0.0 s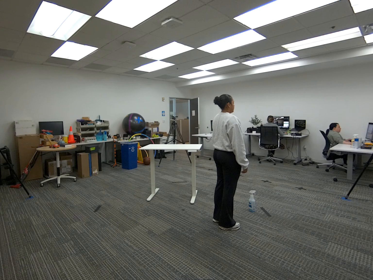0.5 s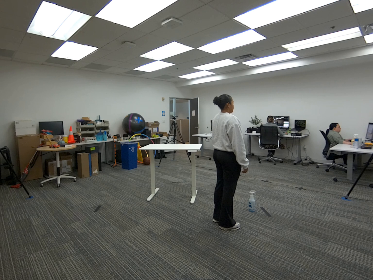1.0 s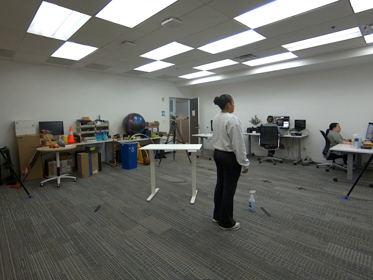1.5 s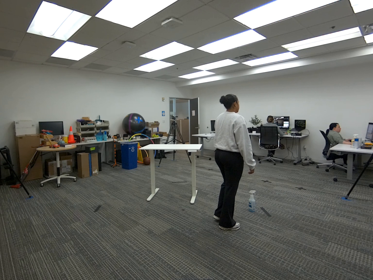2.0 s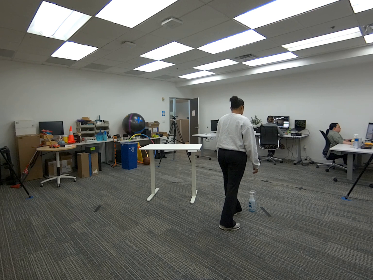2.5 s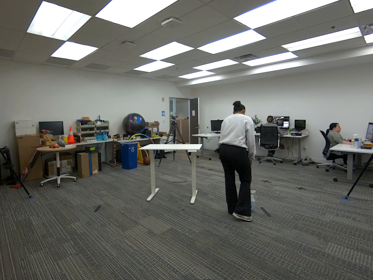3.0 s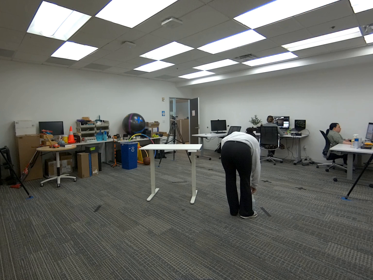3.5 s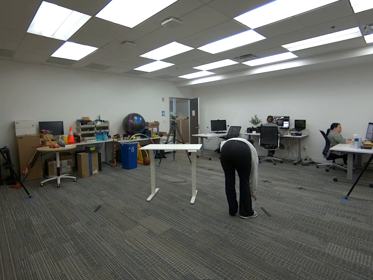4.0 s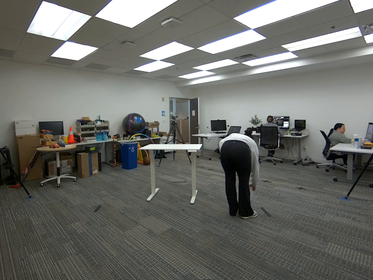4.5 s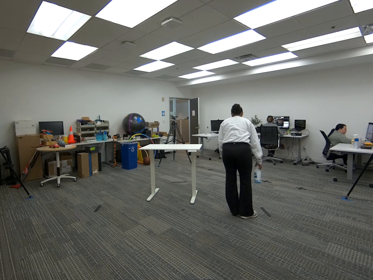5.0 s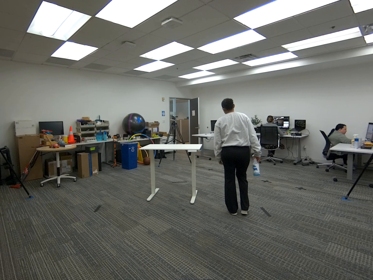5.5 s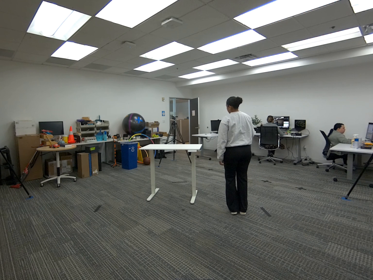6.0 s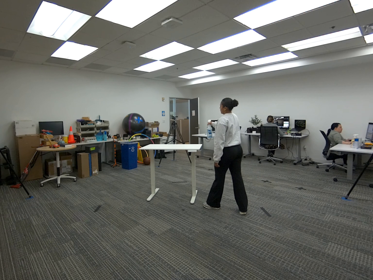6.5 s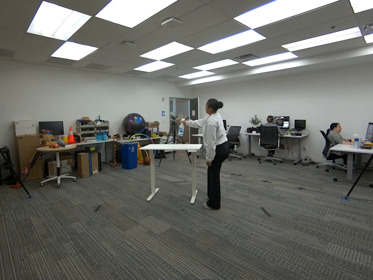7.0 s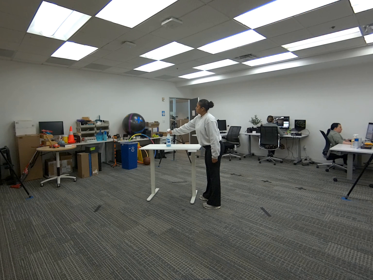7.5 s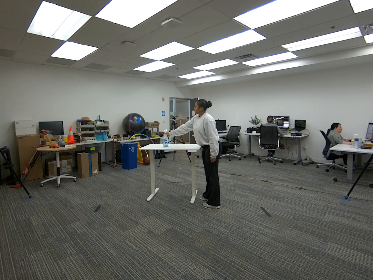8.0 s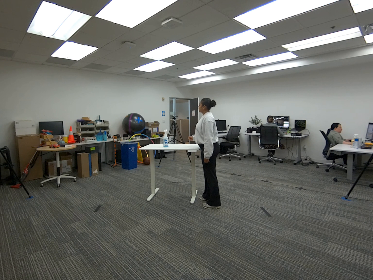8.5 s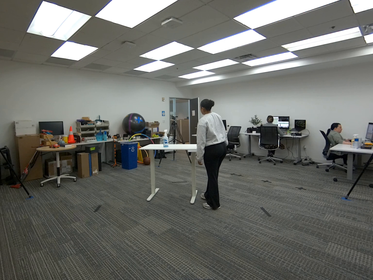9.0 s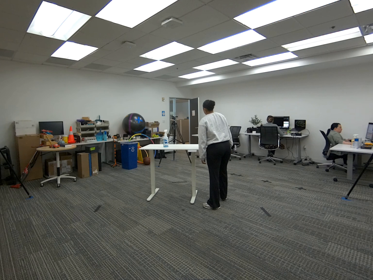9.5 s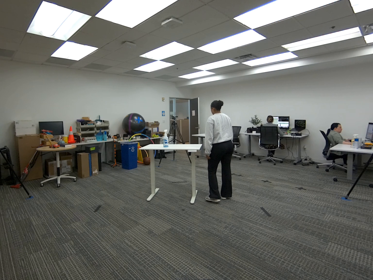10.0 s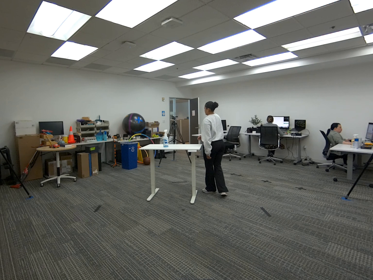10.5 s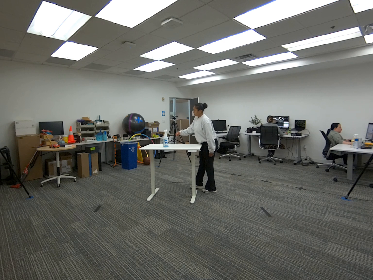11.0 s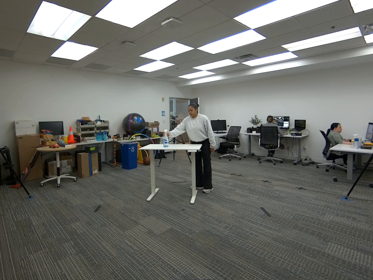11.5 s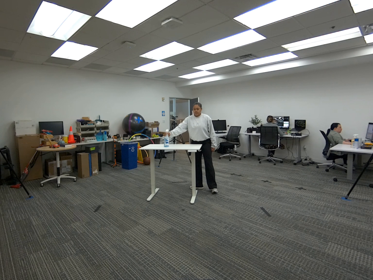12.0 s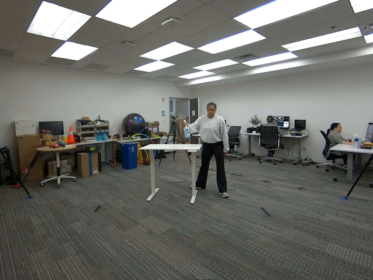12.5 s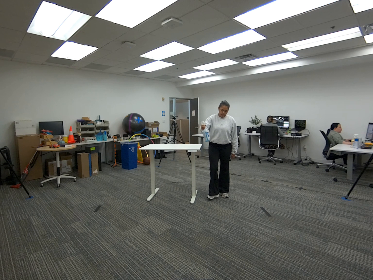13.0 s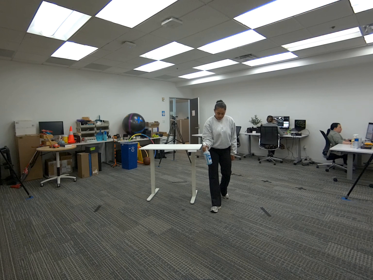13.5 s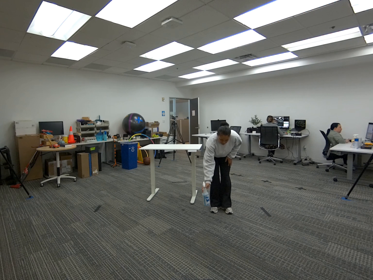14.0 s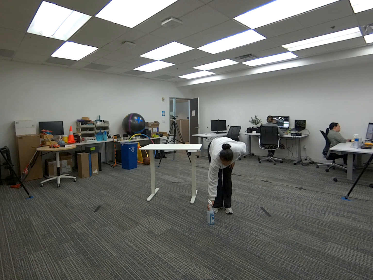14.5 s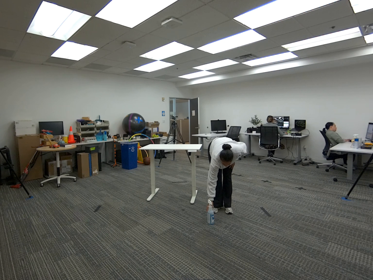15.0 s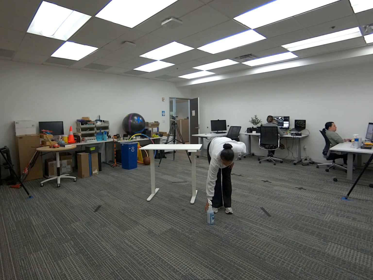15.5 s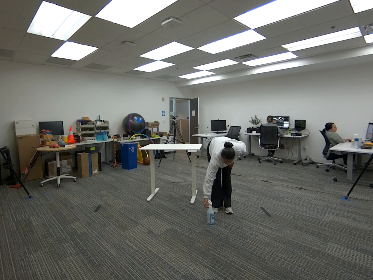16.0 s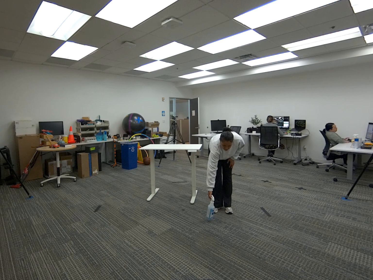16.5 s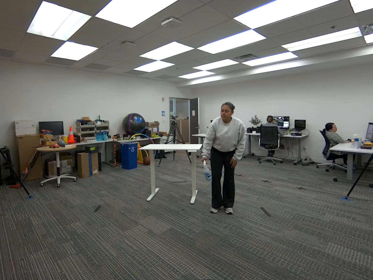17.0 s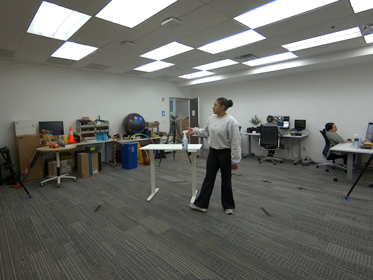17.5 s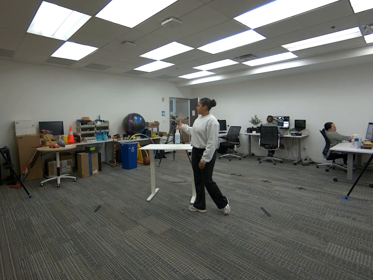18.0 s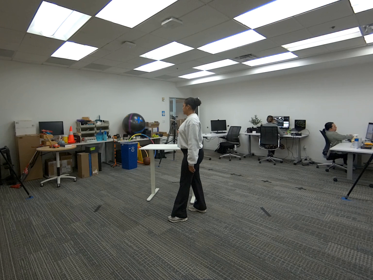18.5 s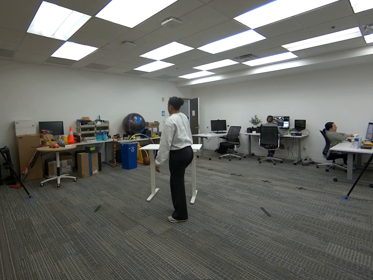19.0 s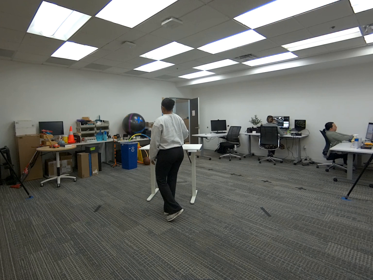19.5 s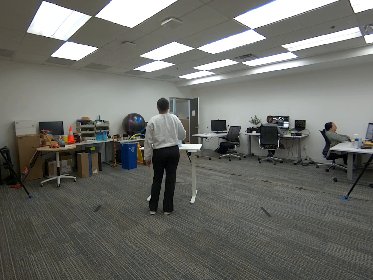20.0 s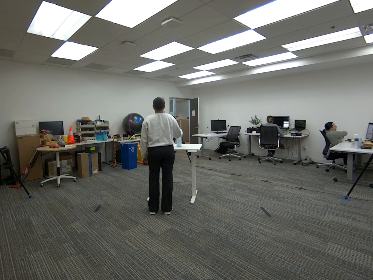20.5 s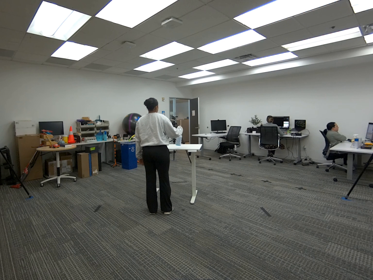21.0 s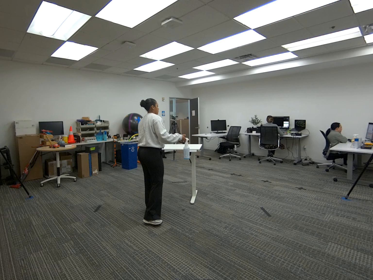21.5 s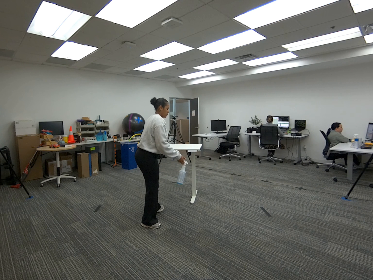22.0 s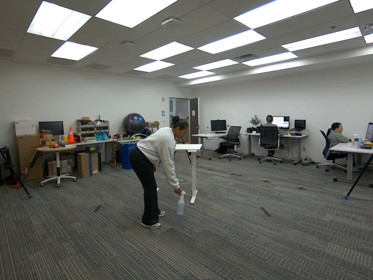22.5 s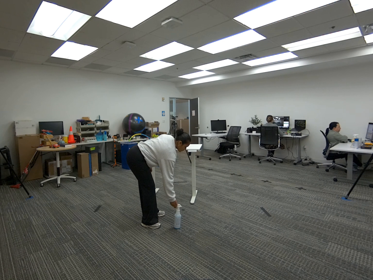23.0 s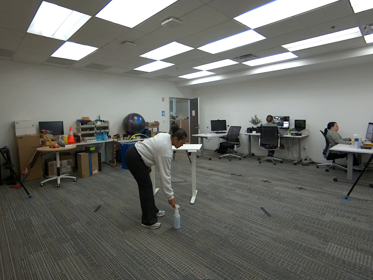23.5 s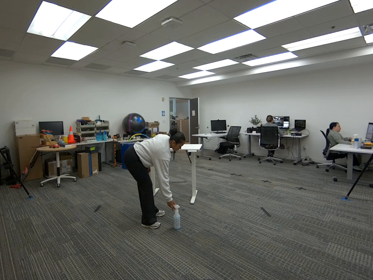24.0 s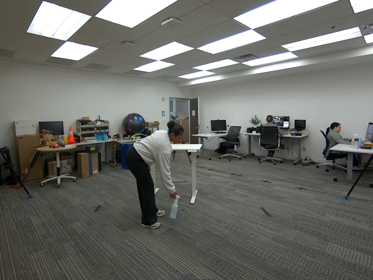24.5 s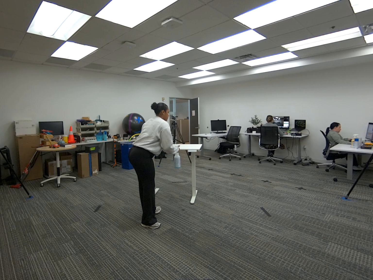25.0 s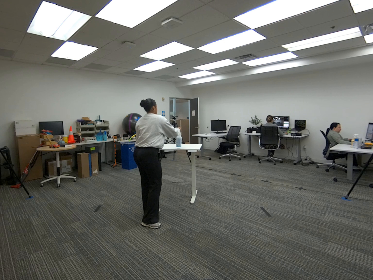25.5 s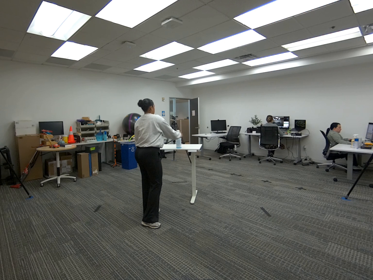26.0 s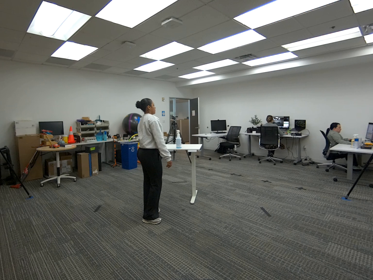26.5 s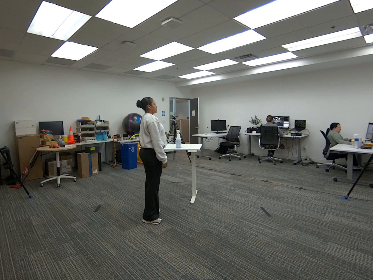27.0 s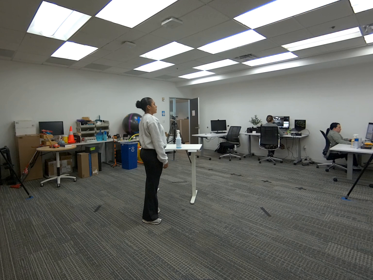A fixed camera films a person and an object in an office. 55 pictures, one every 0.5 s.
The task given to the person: Walk to the spray bottle on the ground, pick up the spray bottle with your right hand and place it on the white desk.
